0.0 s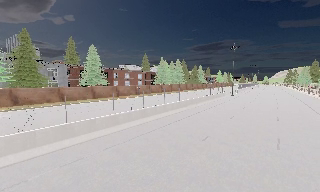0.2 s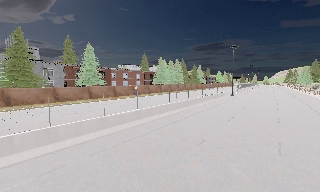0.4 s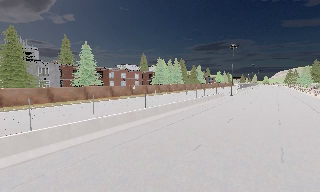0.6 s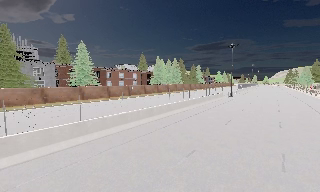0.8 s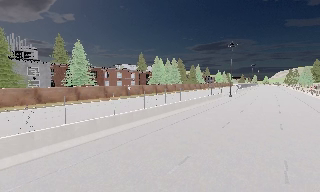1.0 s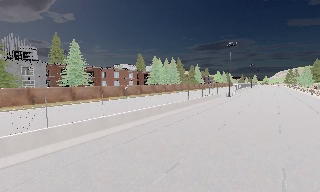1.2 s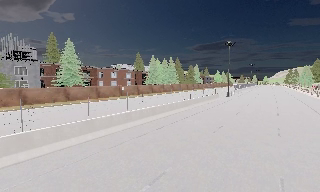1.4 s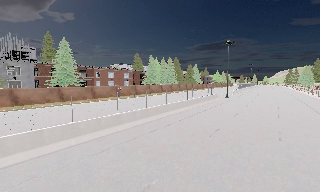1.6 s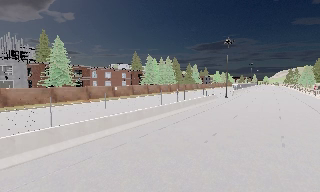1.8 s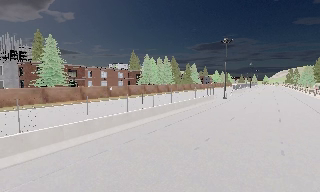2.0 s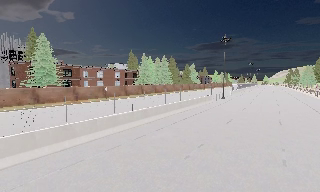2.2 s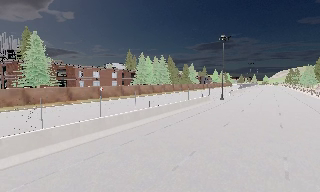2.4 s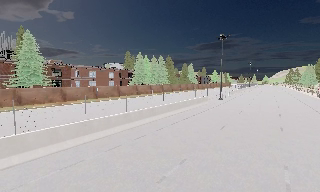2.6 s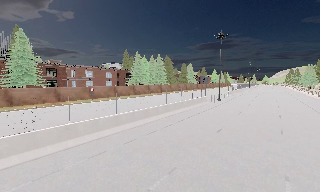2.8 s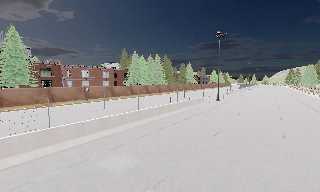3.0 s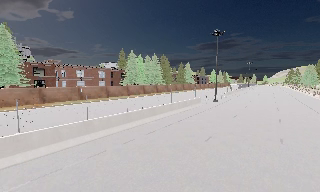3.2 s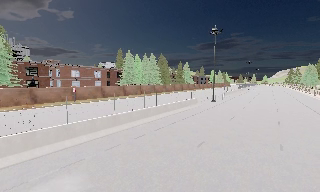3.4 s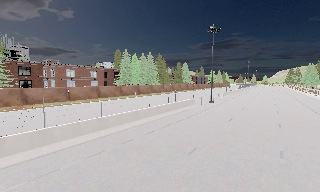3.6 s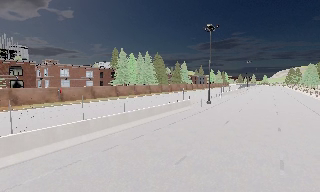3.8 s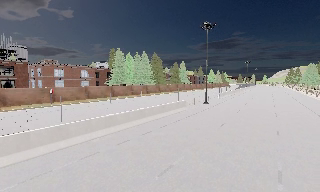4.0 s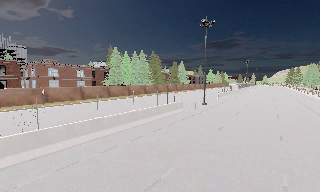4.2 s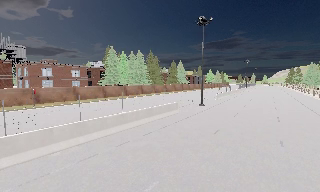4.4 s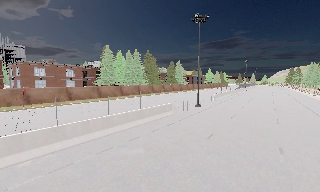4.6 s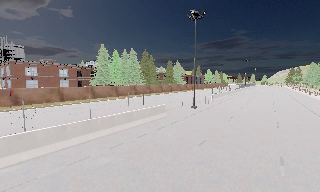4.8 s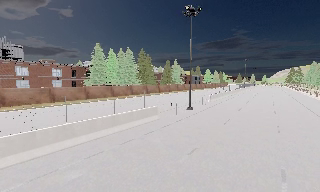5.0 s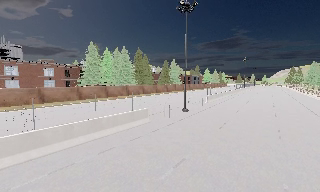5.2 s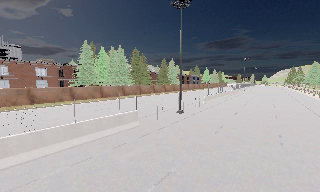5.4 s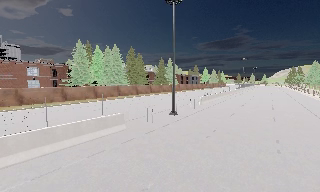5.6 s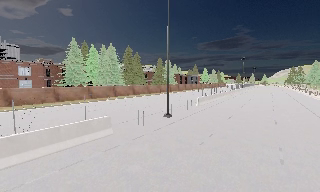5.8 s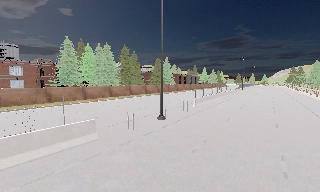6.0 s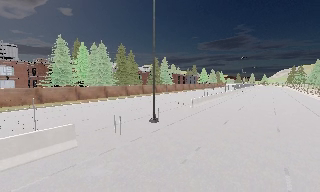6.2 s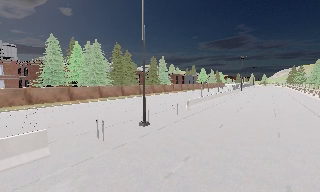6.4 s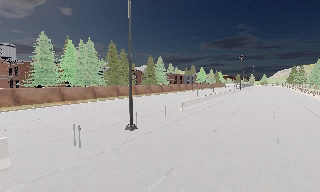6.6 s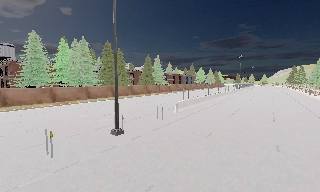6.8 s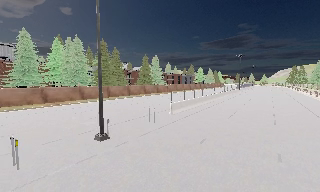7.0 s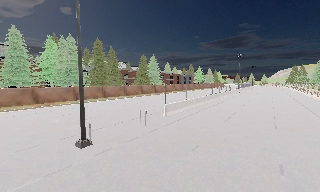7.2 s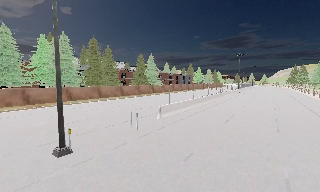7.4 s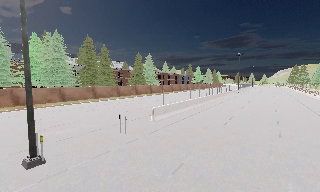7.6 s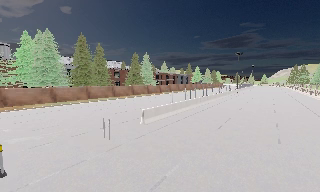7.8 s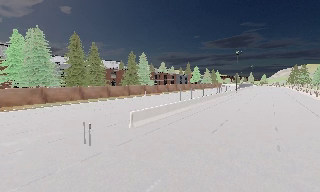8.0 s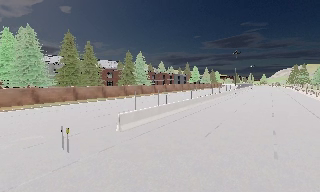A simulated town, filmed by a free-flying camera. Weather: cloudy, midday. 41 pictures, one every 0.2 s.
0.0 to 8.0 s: The camera travels forward and to its right, about 45 m, so what stands in front looms larger.
The film runs forward here.
